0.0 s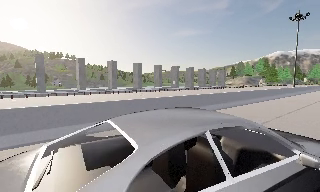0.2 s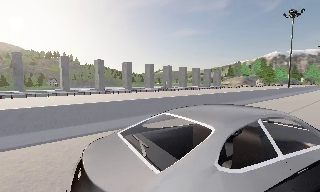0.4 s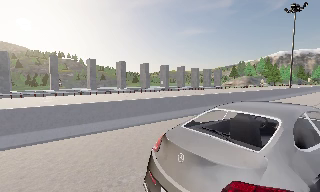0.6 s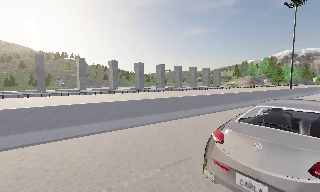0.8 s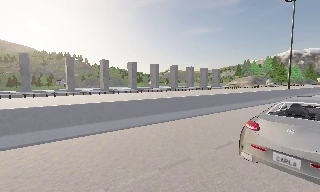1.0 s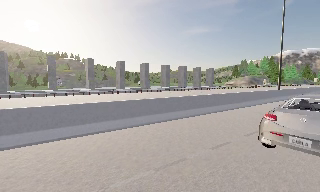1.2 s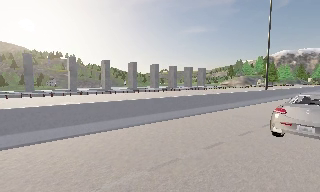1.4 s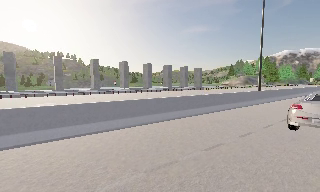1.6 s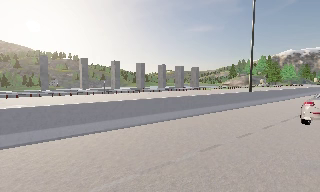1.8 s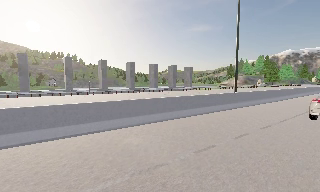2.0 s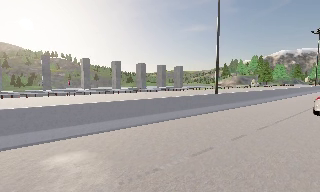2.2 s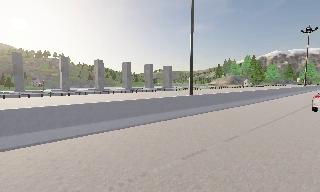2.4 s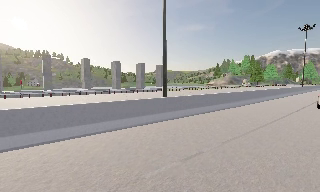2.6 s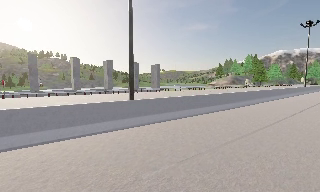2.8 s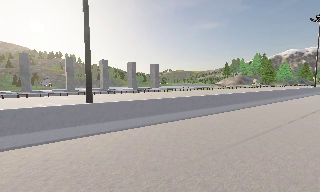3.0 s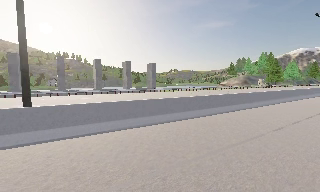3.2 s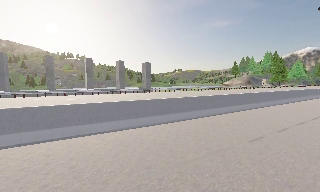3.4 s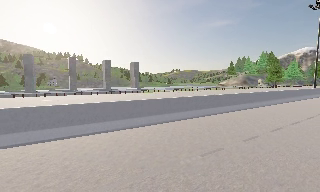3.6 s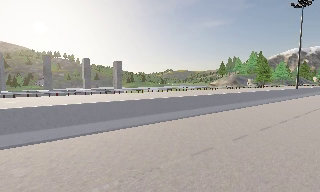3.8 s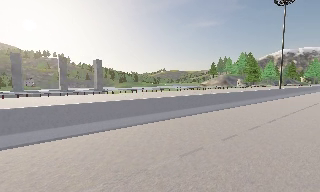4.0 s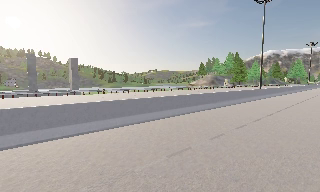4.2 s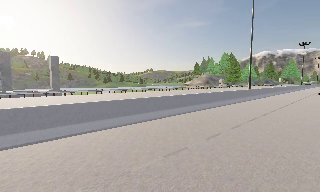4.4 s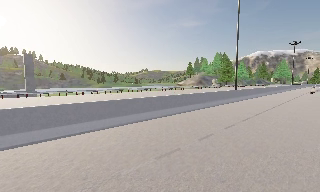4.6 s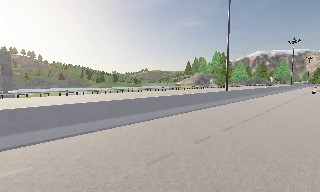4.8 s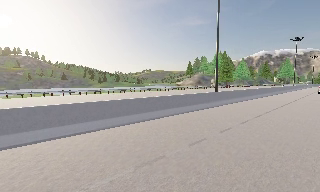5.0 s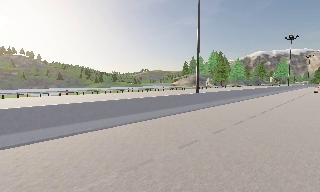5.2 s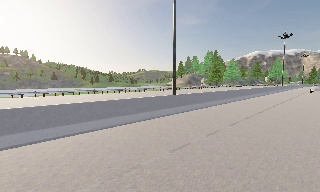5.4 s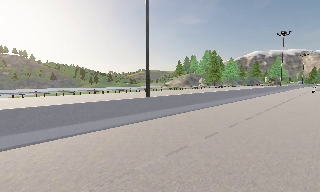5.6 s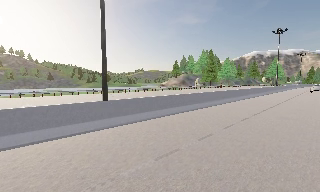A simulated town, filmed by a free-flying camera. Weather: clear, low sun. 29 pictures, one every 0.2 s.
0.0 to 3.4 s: The camera travels to its right and forward, about 35 m, so close, fixed things drift to the left.
3.4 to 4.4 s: The scene slides to the left, as the camera pans about 10 degrees to its right. It travels to its right and forward, about 11 m, so close, fixed things drift to the left.
4.4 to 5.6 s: The camera travels to its right and forward, about 14 m, so close, fixed things drift to the left.
The film runs forward here.
